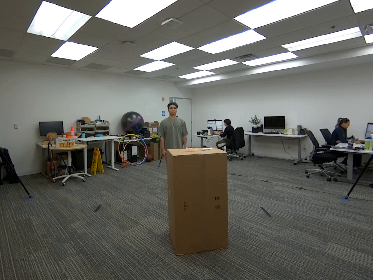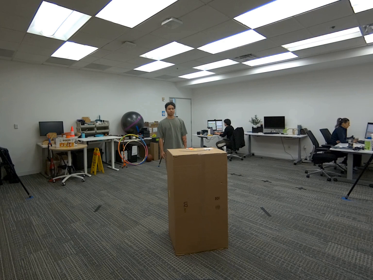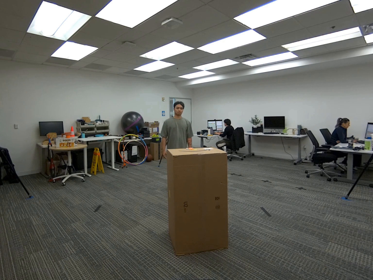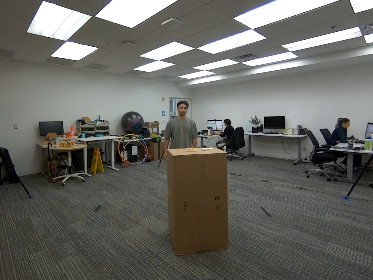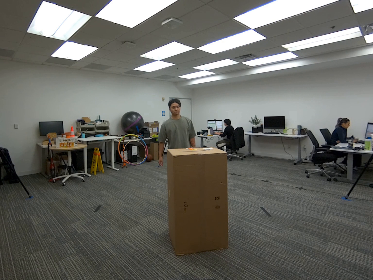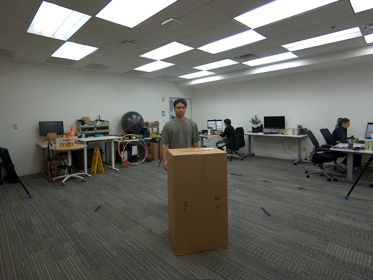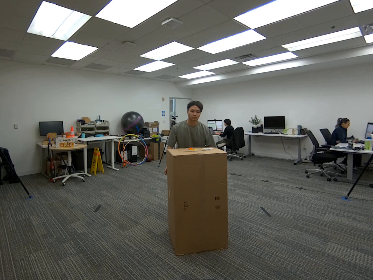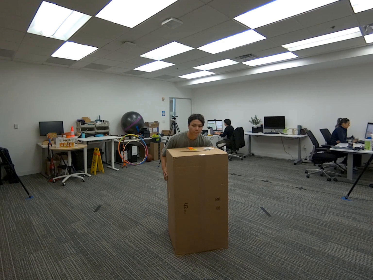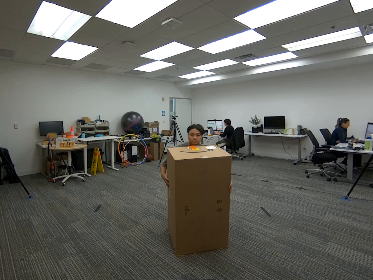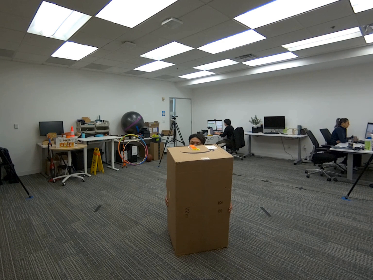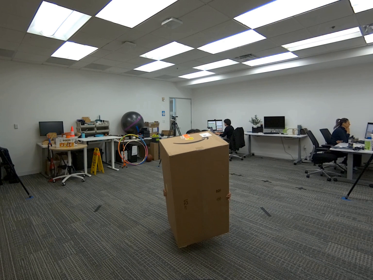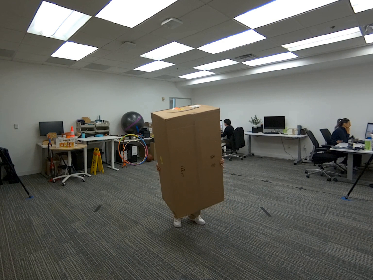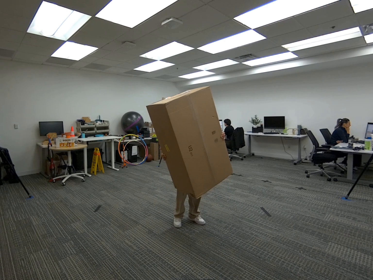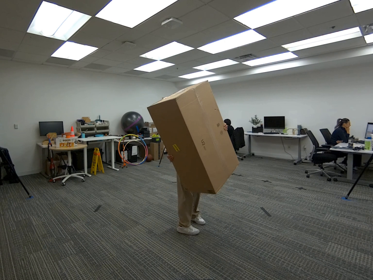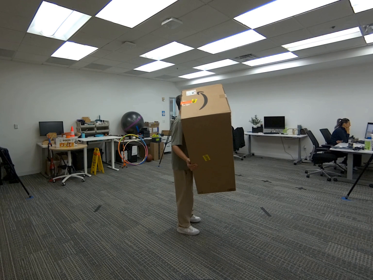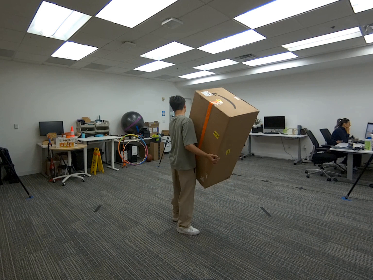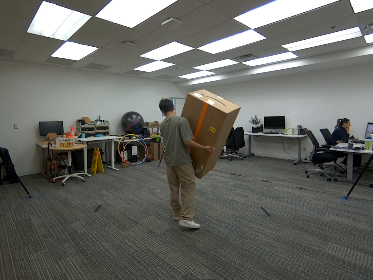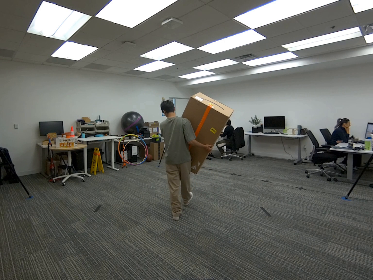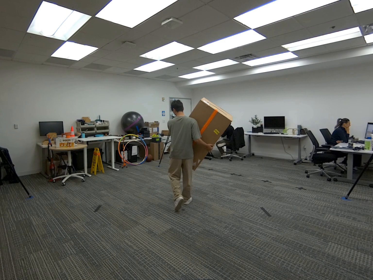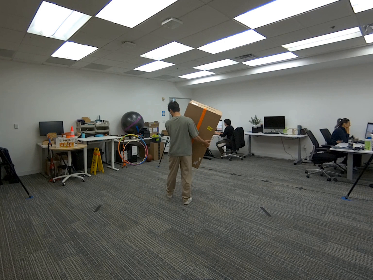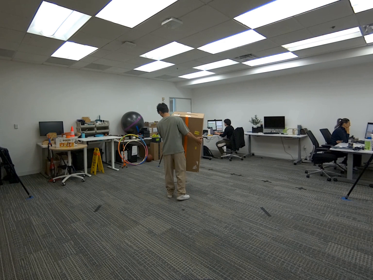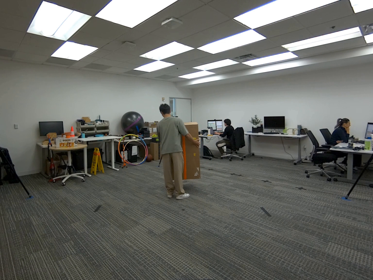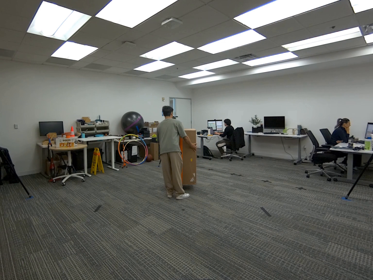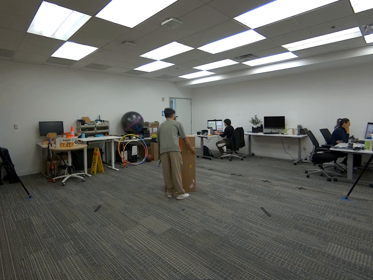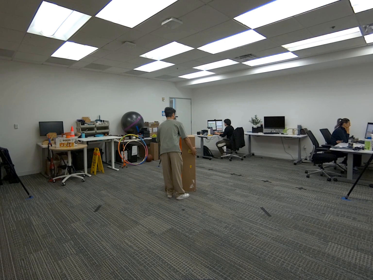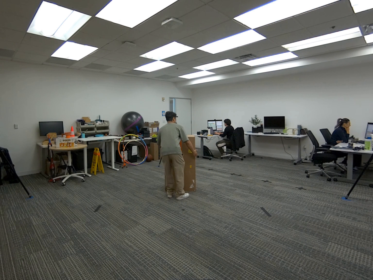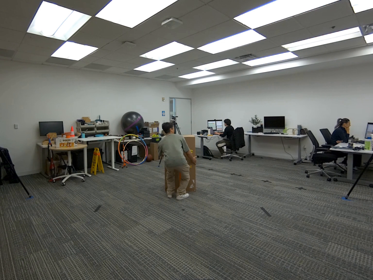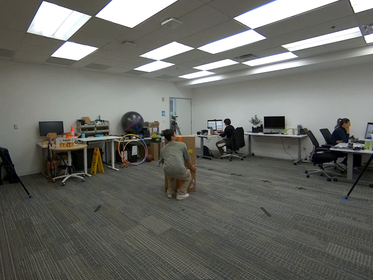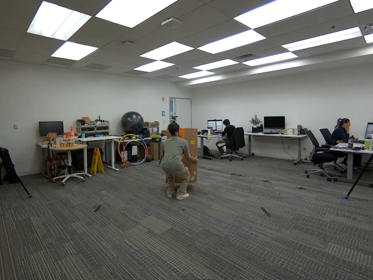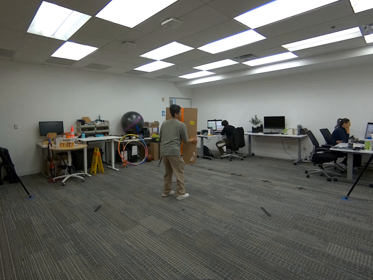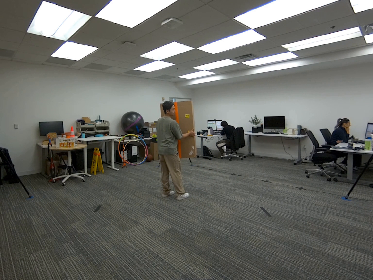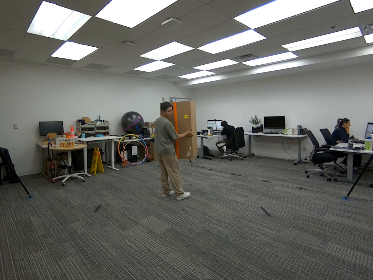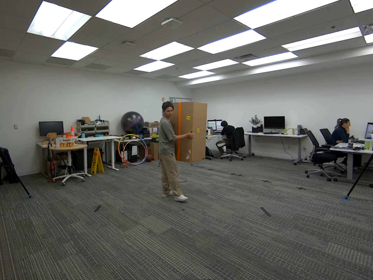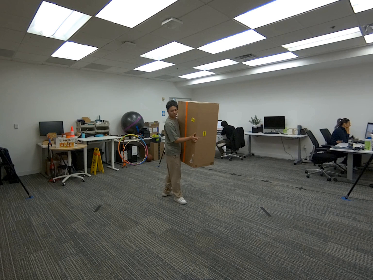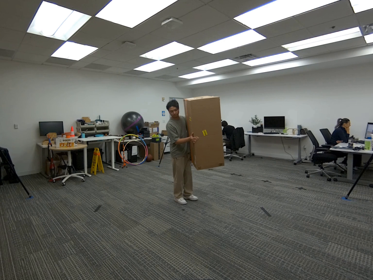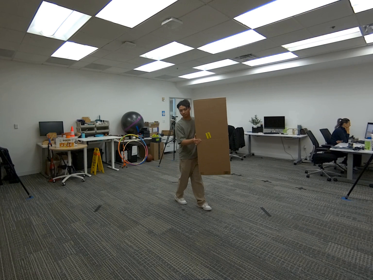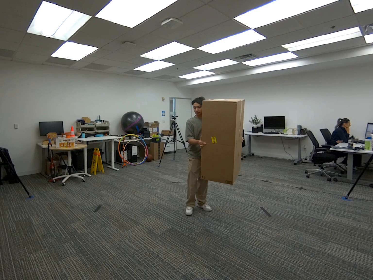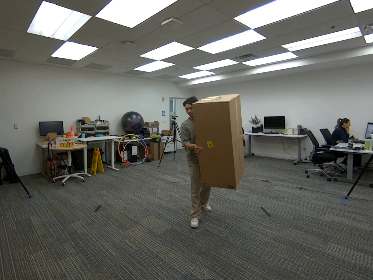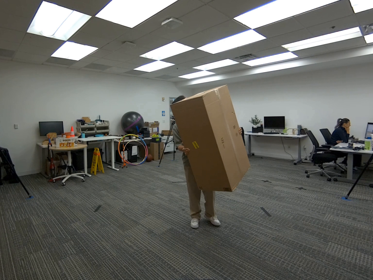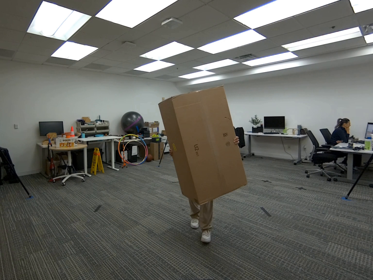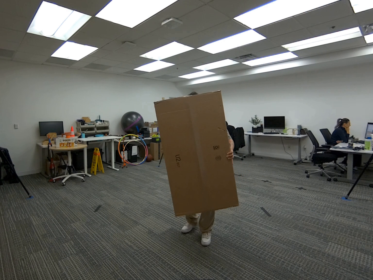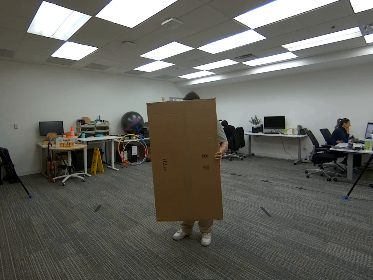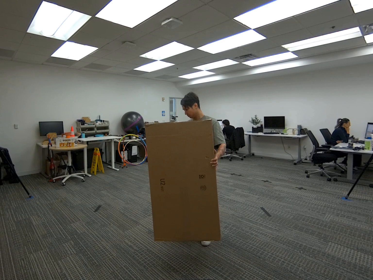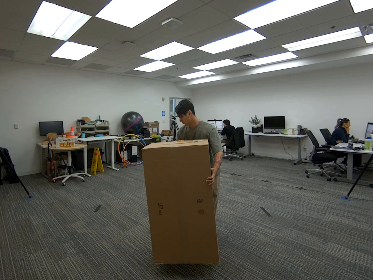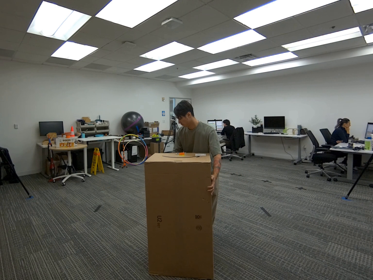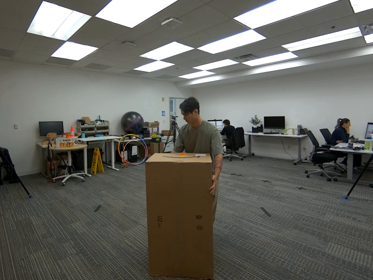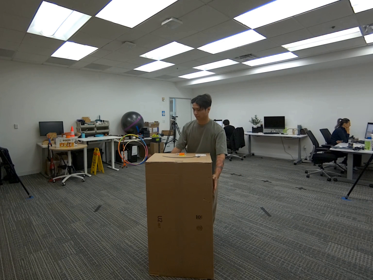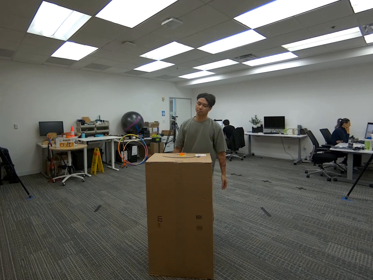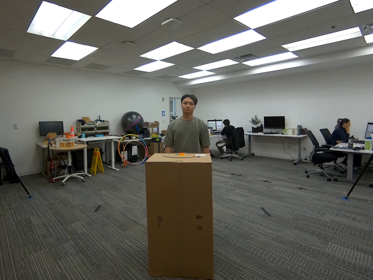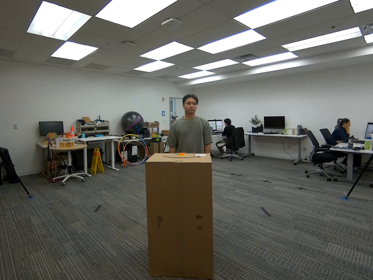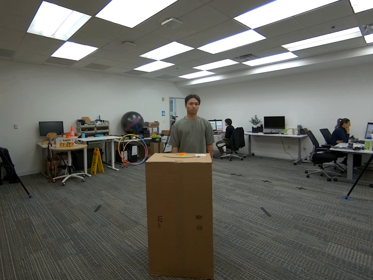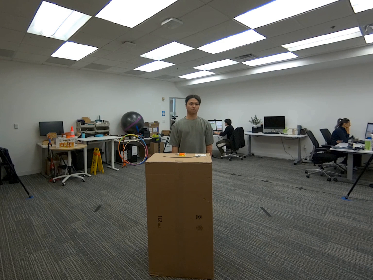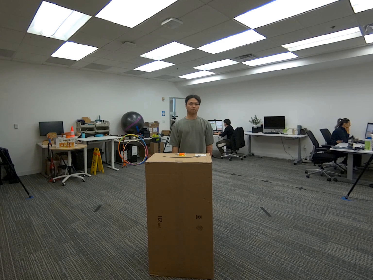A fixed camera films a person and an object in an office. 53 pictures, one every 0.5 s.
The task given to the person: Walk to the giant cardboard box positioned vertially on the ground, pick it up with both hands, hold it and walk to the other side and place it on the ground. Then grab and lift the box again, hold it and walk to the other side adn place it back on the ground.
